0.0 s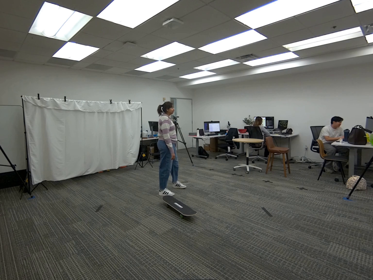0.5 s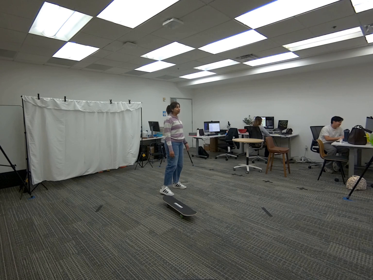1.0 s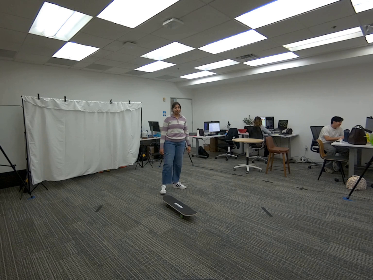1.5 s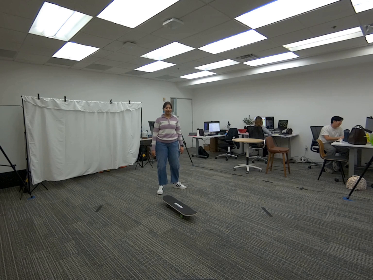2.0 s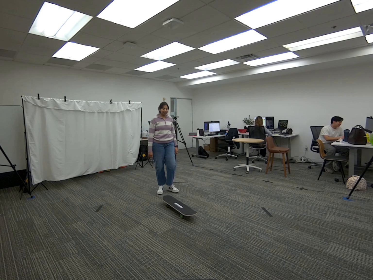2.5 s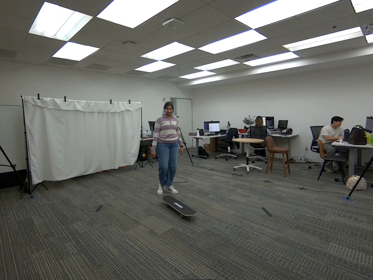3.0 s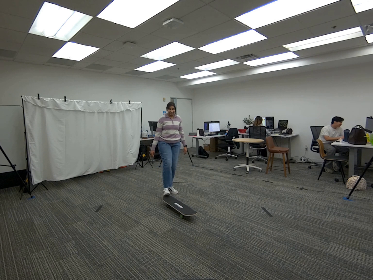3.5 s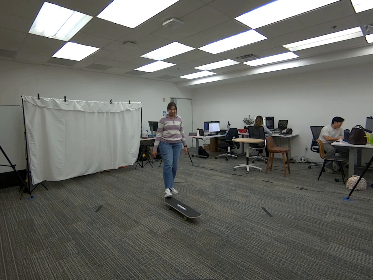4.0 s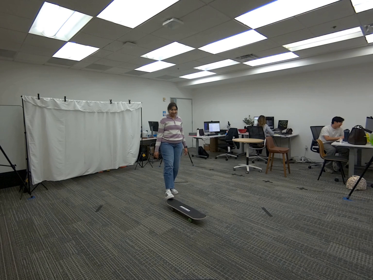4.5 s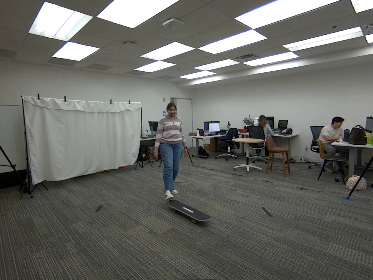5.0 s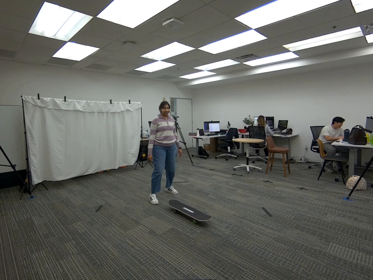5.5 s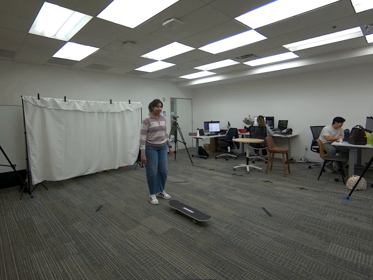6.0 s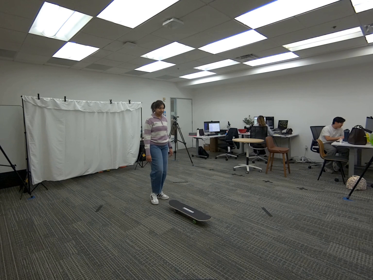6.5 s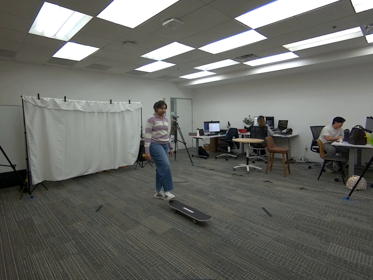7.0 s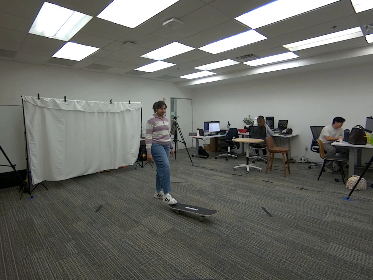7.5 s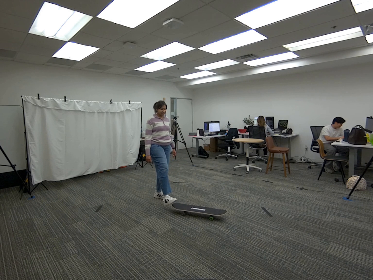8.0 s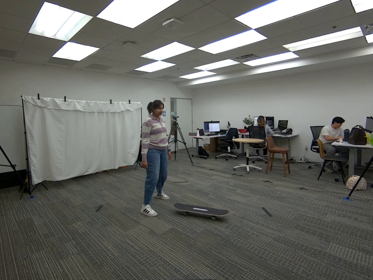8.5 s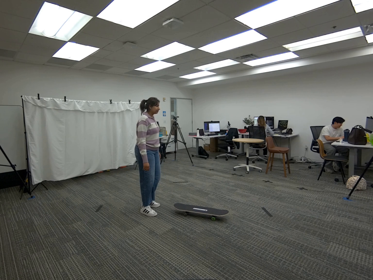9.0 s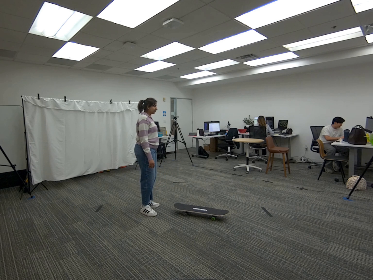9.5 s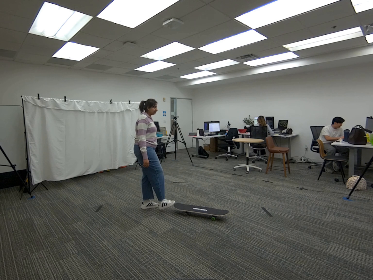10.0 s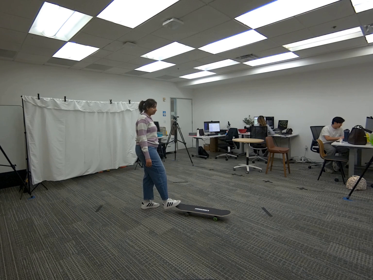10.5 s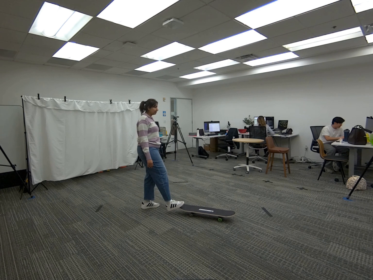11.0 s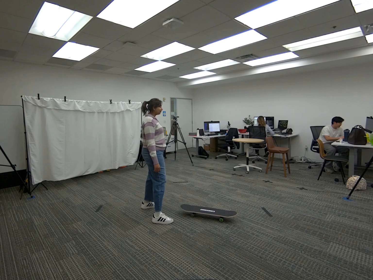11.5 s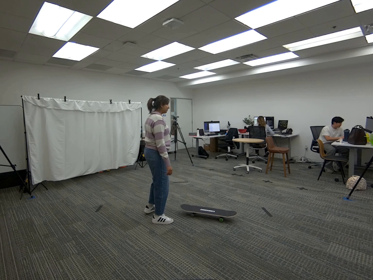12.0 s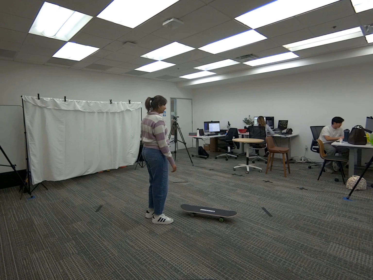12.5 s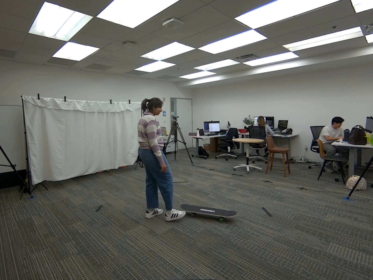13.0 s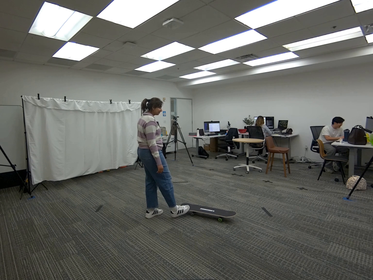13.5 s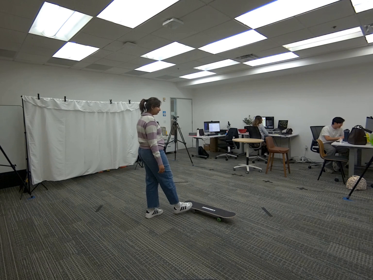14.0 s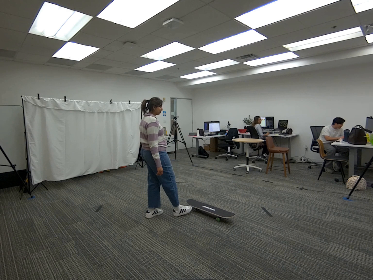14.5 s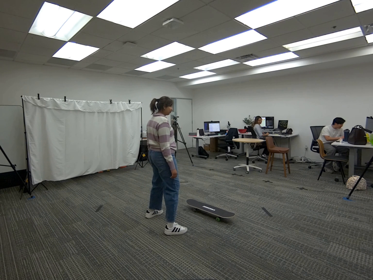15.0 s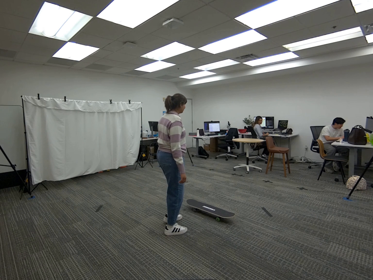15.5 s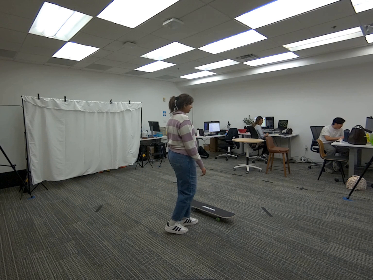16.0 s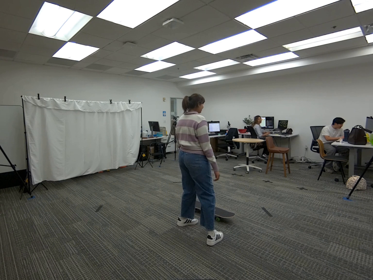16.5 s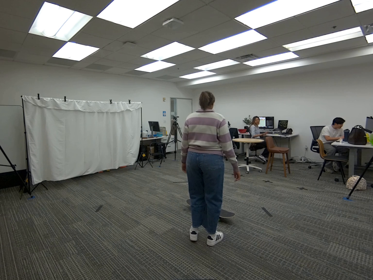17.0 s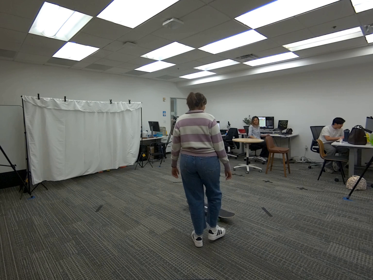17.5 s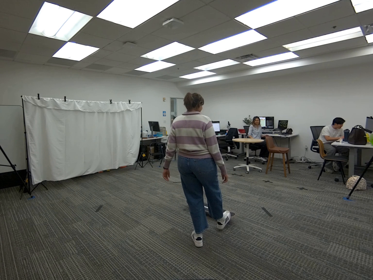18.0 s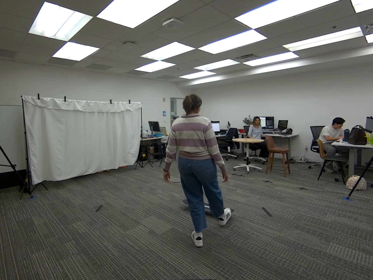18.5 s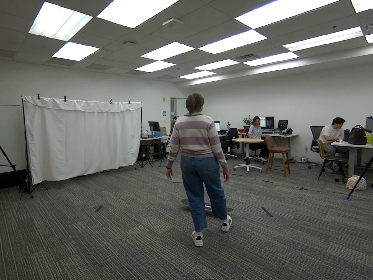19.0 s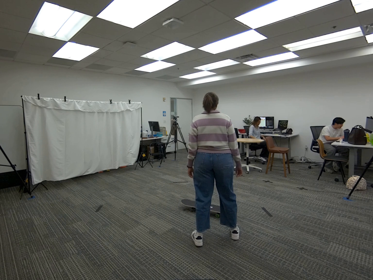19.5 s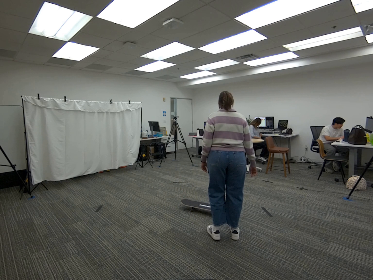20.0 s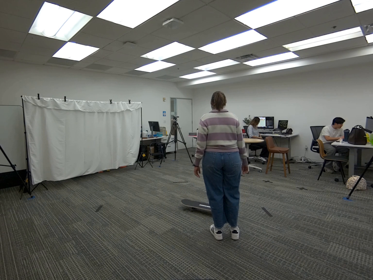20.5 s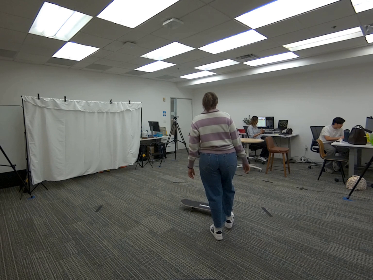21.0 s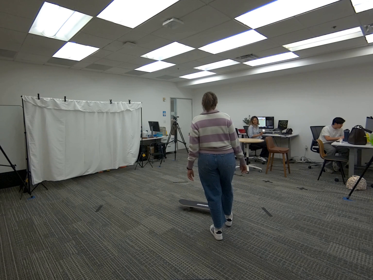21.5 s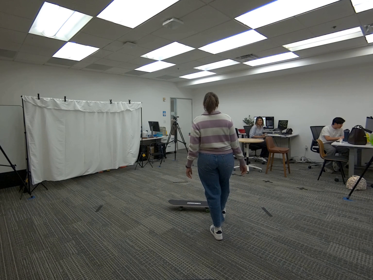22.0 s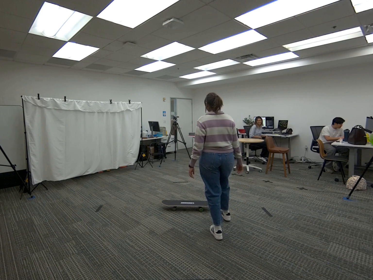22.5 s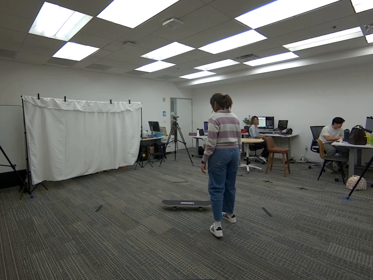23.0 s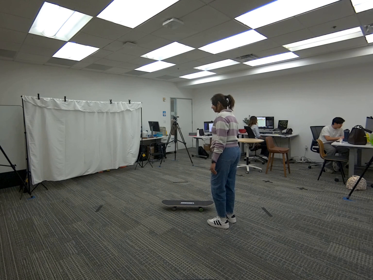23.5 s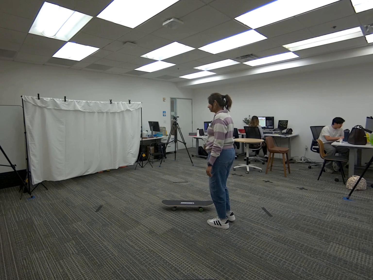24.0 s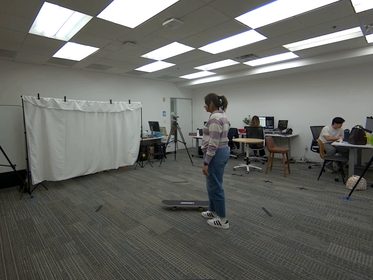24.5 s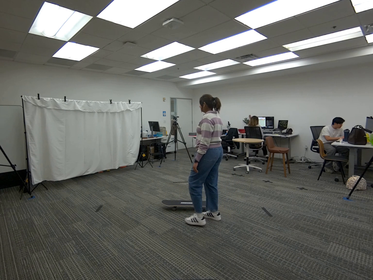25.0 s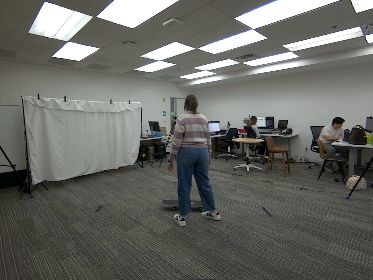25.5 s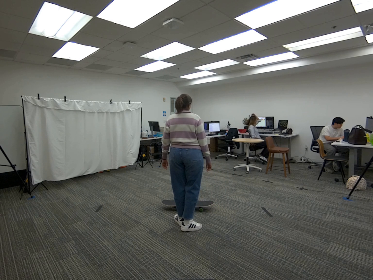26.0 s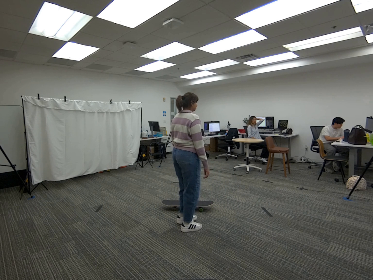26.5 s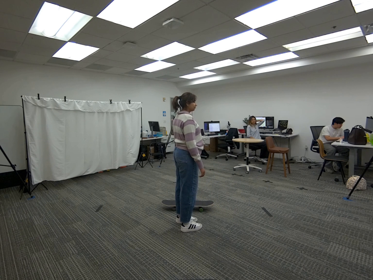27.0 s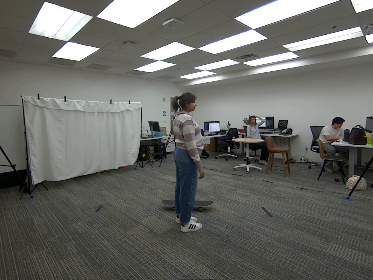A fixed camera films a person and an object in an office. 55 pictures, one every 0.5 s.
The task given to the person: Walk to the skateboard on the floor. Use one of your foot to push the skateboard around the ground within the bounding area. Stop pushing the skateboard when finish.
